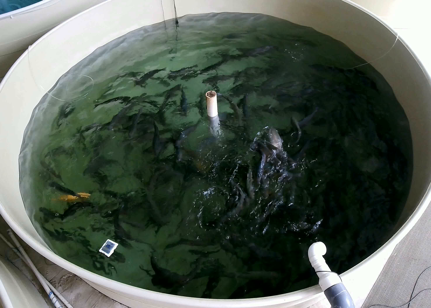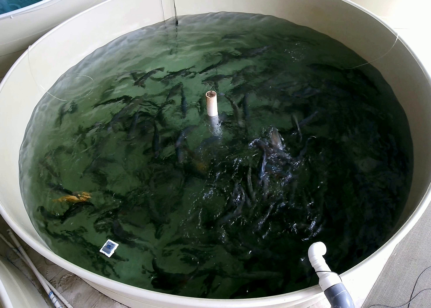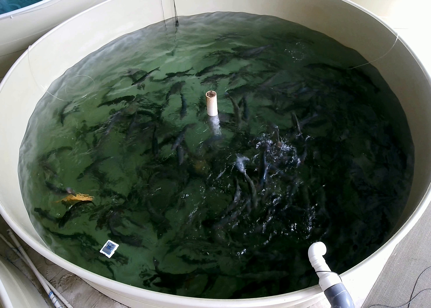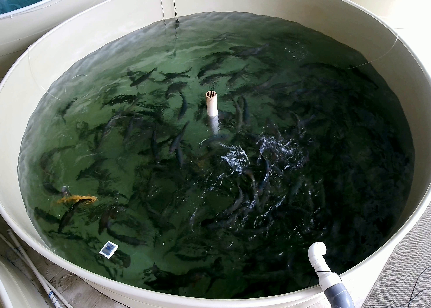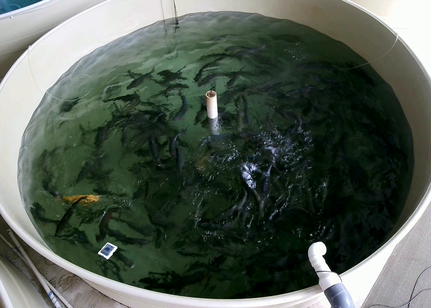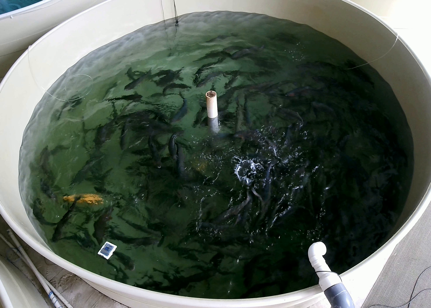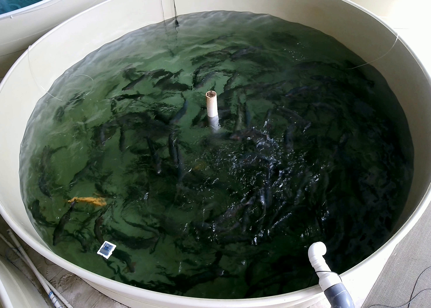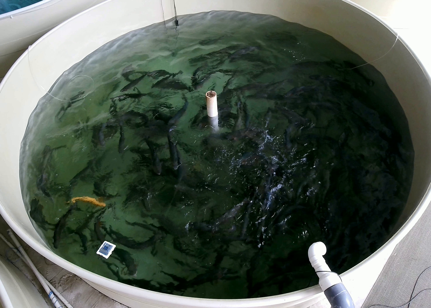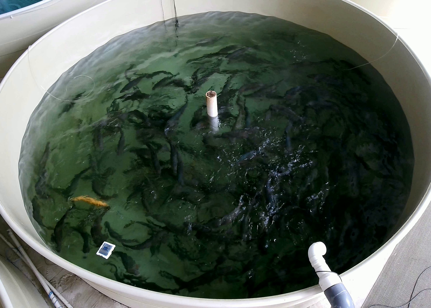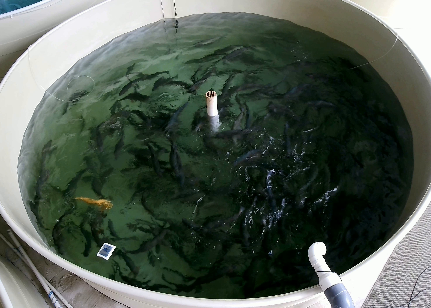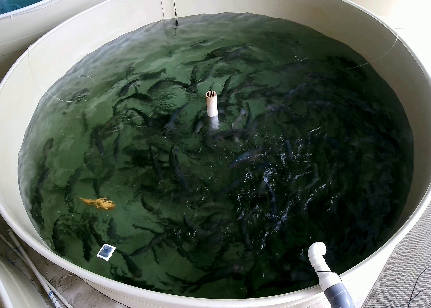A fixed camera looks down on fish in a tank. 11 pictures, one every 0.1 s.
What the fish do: Weak feeding.
